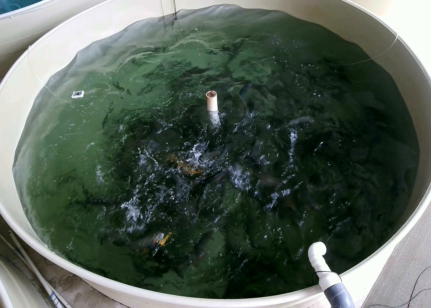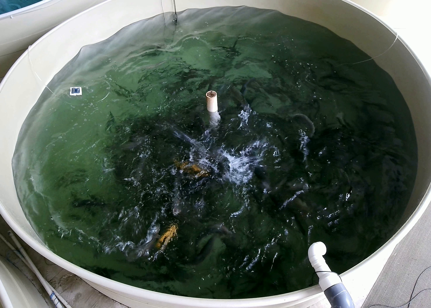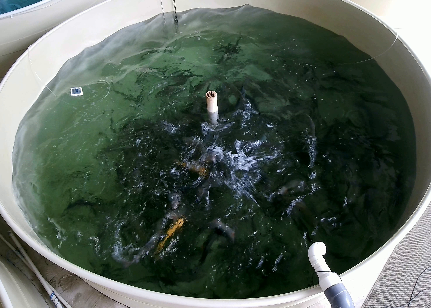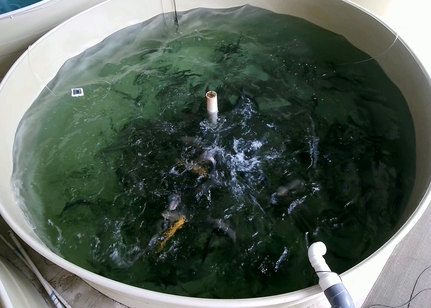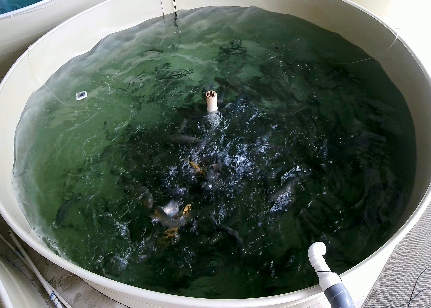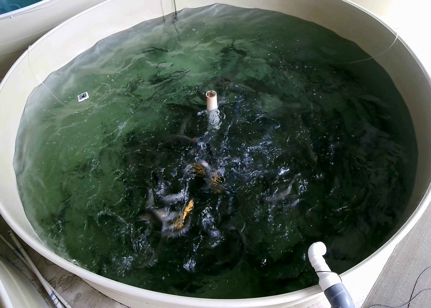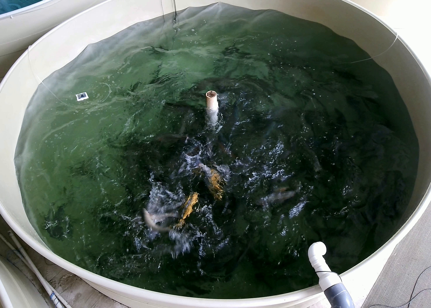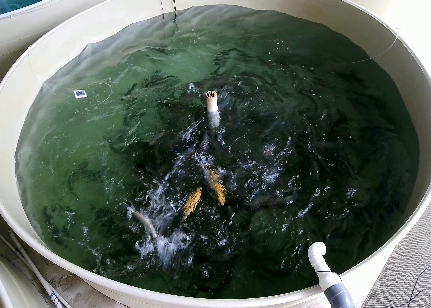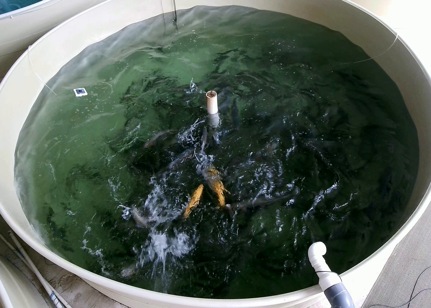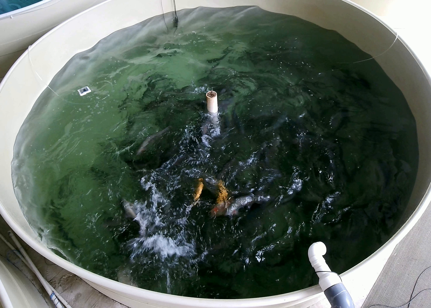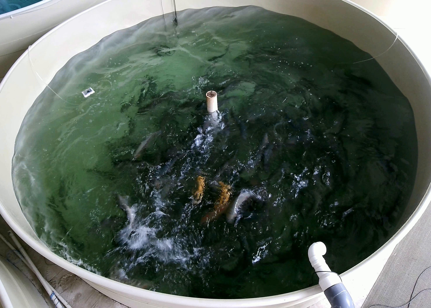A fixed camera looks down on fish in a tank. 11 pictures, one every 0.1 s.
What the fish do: Strong feeding.
